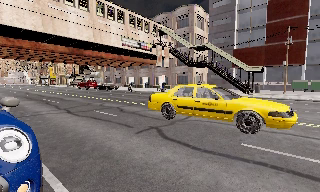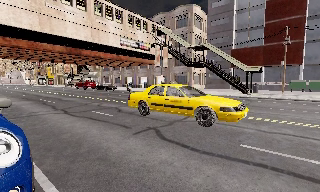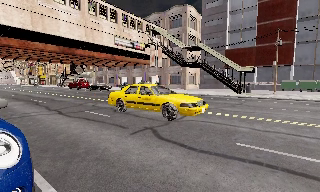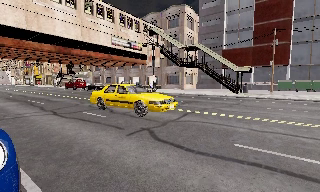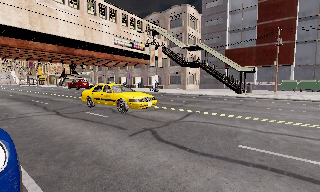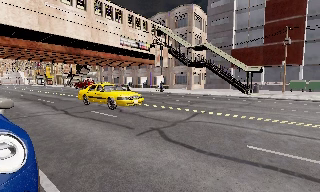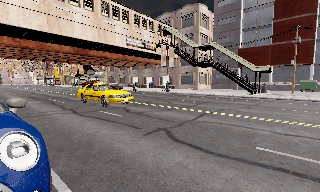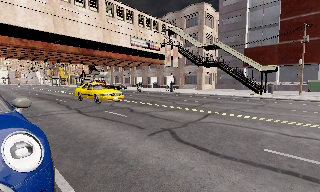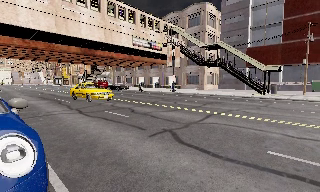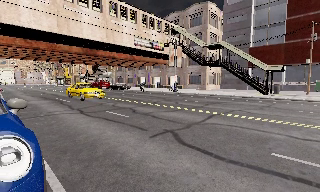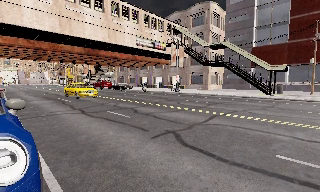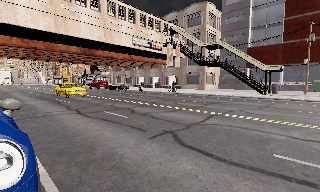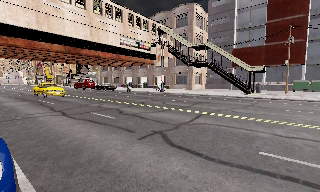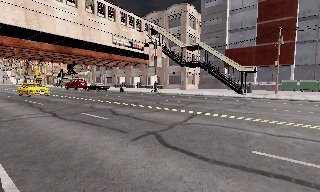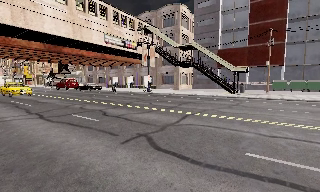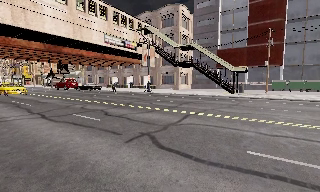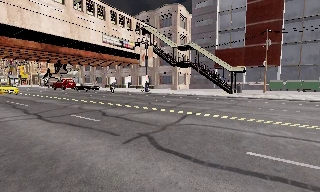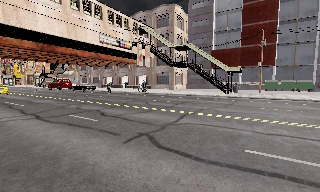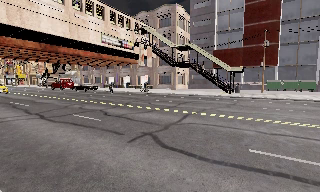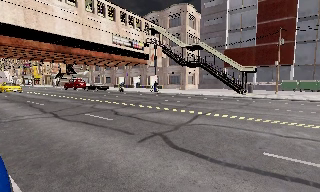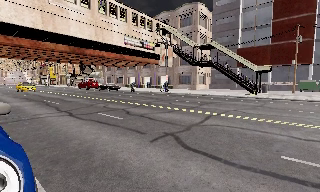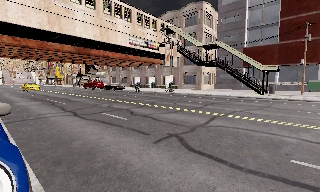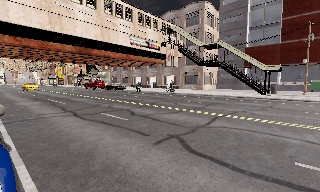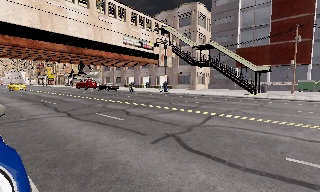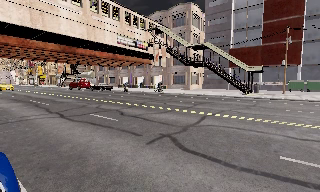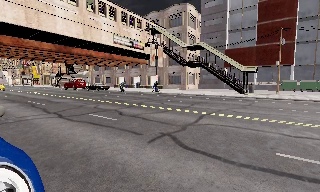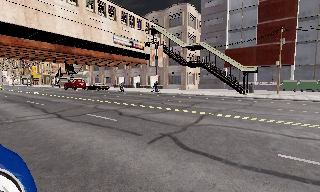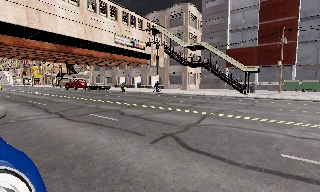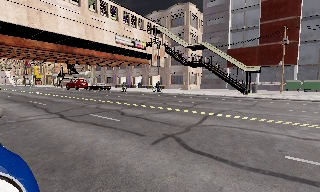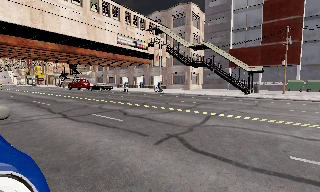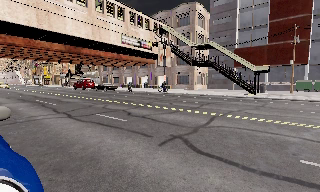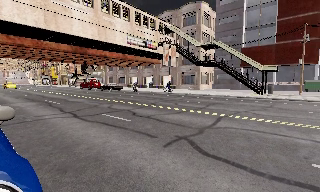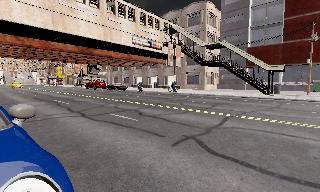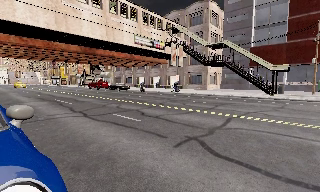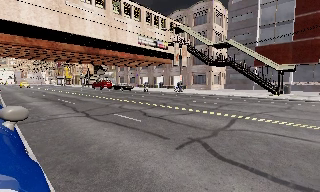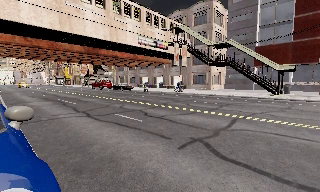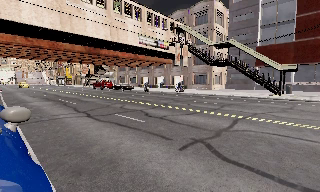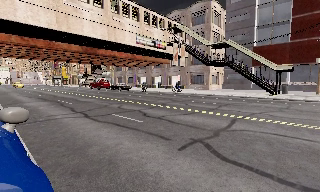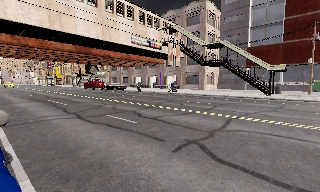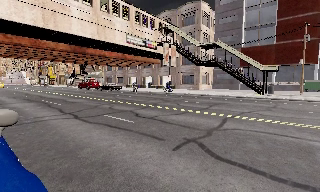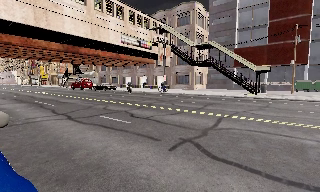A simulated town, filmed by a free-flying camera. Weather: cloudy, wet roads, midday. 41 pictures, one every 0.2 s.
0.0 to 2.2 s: The camera shifts only a little, or ends up much as it began.
2.2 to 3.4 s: The camera swings to its right by about 10 degrees, and the scene slides to the left.
3.4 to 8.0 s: The camera travels to its left and forward, about 1 m, so close, fixed things drift to the right.
The film runs backward here.
